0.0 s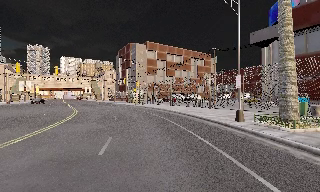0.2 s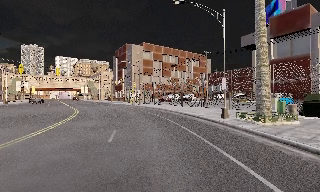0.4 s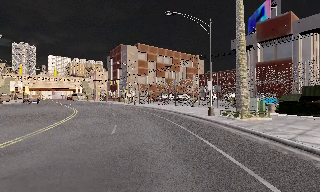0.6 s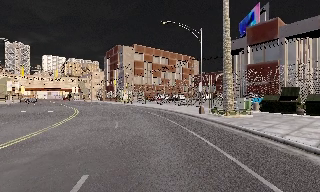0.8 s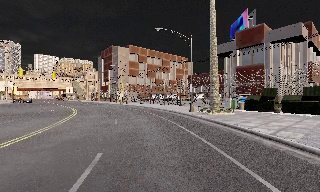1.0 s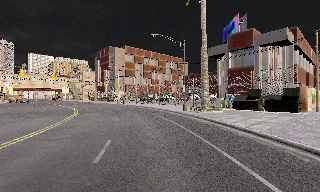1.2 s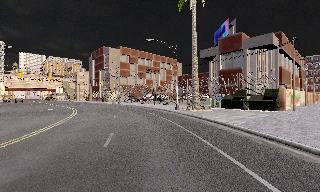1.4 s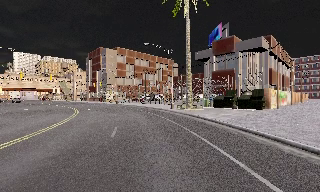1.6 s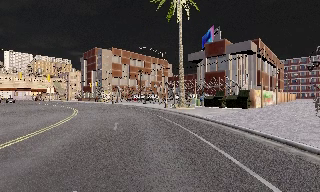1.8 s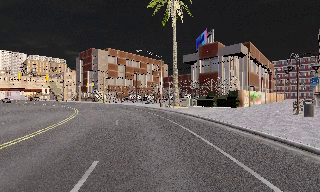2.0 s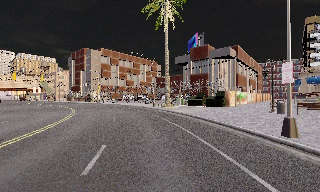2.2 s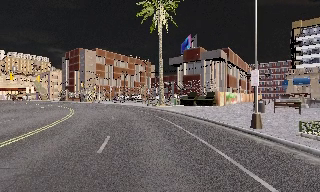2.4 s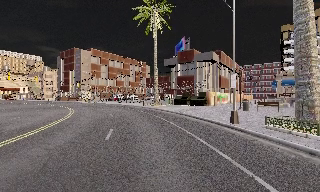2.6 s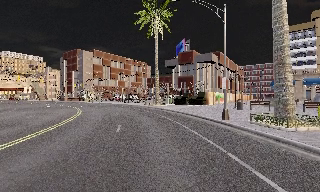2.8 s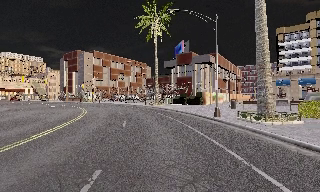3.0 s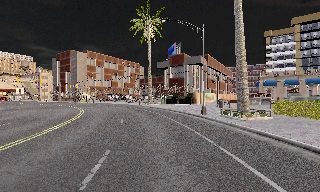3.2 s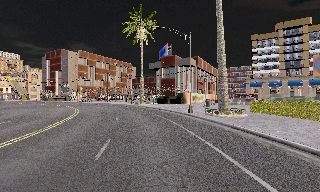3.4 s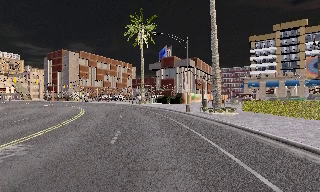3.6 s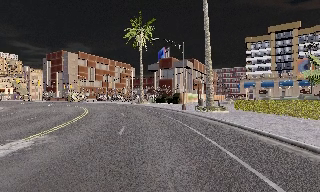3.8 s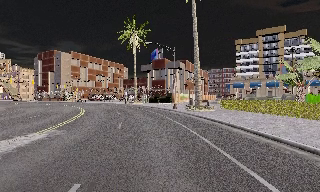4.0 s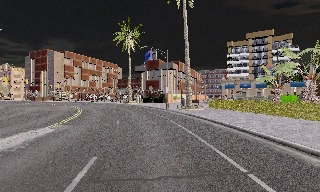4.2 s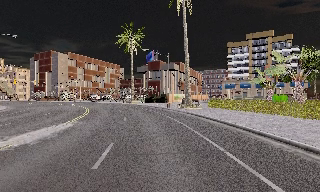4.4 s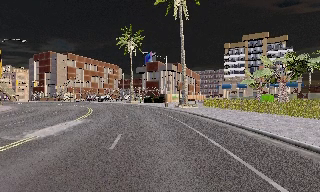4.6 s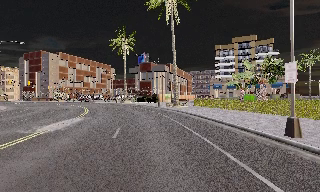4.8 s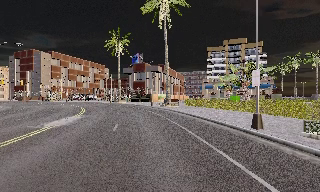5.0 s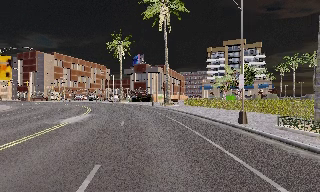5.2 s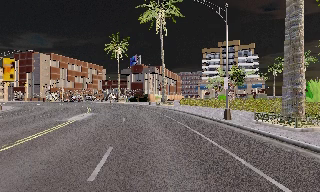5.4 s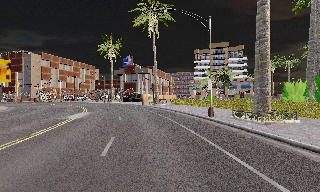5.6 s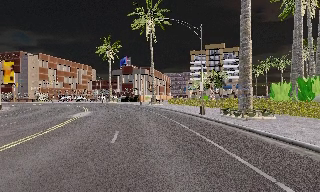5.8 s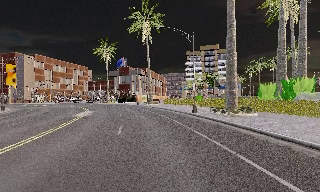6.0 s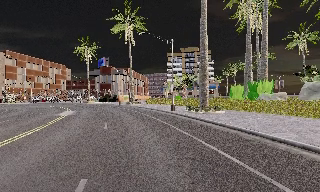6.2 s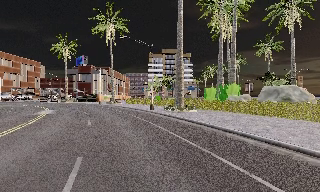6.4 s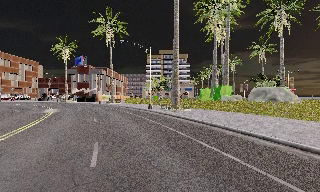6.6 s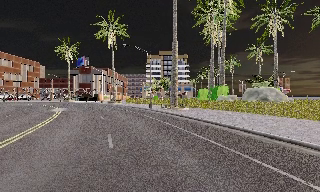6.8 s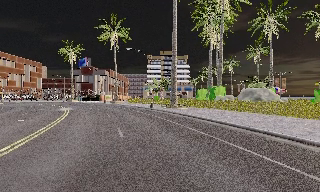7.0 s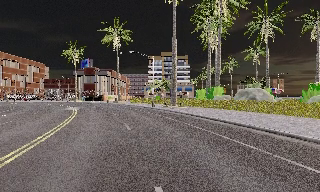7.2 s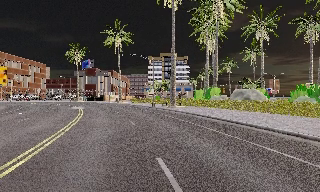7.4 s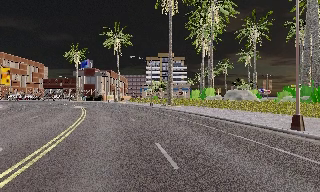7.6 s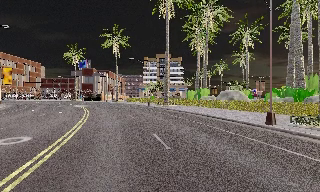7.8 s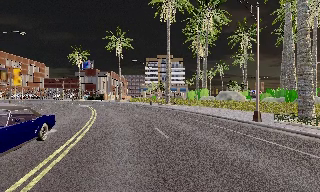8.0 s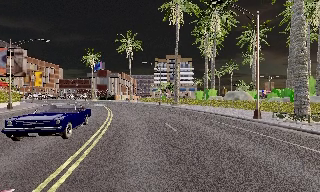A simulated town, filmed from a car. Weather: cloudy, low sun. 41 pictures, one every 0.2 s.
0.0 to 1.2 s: The scene slides to the left, as the camera pans about 10 degrees to its right. It travels backward, about 8 m, so what stands in front gets smaller.
1.2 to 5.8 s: The camera pans to its right, which is clockwise from overhead, by about 35 degrees. It travels backward, about 30 m.
5.8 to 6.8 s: The camera pans to its right, which is clockwise from overhead, by about 15 degrees. It travels backward, about 7 m, so what stands in front gets smaller.
6.8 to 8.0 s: The camera travels backward, about 8 m, so what stands in front gets smaller.
The film runs backward here.
